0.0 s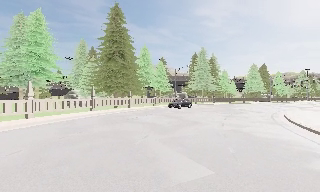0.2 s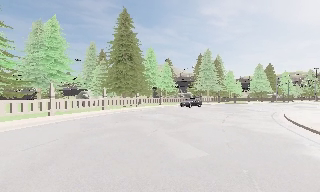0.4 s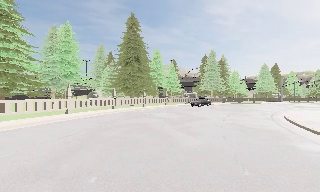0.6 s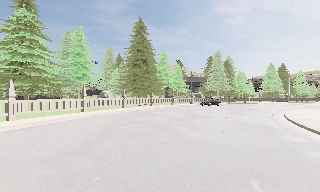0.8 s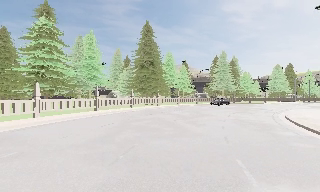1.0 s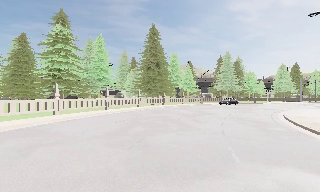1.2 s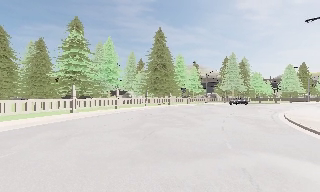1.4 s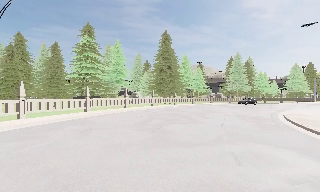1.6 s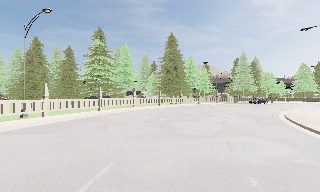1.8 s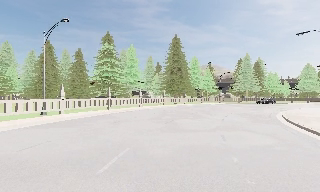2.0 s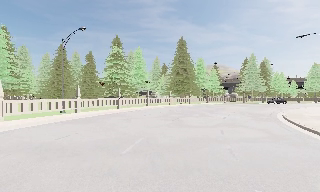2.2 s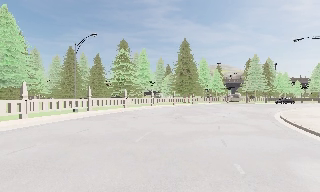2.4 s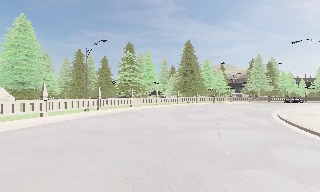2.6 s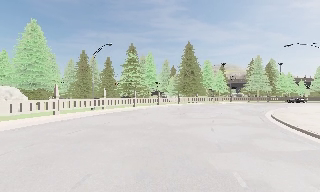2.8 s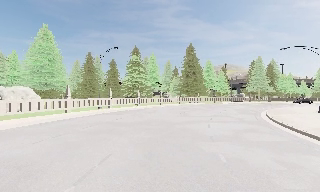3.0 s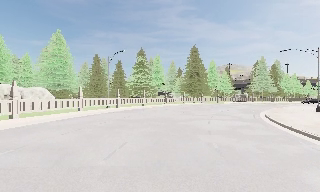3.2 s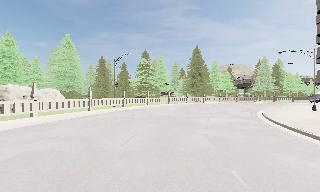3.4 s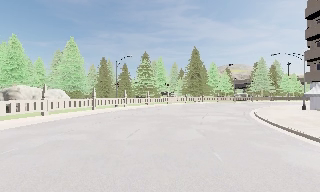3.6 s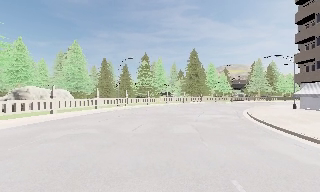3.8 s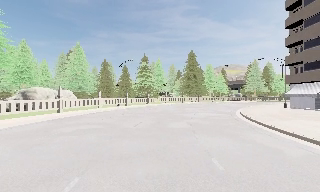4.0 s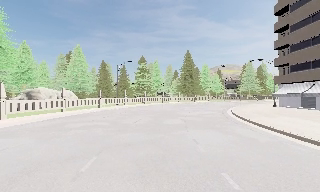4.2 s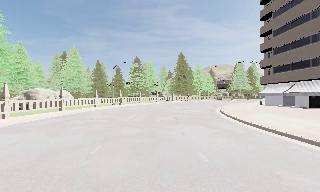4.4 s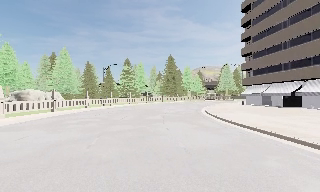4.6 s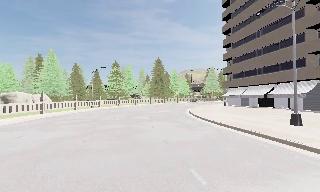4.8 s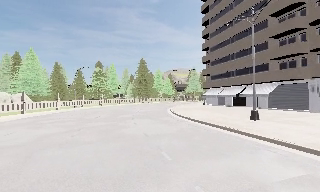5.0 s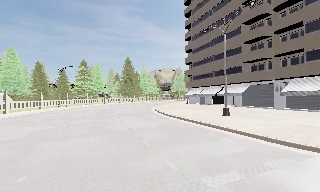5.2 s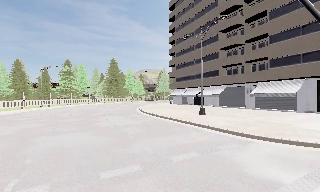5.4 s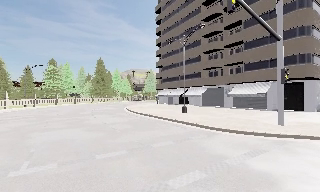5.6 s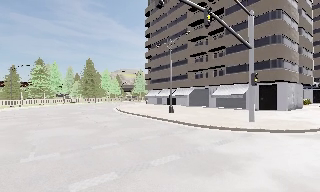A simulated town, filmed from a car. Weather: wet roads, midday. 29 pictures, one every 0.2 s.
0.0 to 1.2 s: The camera swings to its left by about 10 degrees, and the scene slides to the right. It travels backward, about 8 m, so what stands in front gets smaller.
1.2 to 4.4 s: The camera travels backward, about 20 m, so what stands in front gets smaller.
4.4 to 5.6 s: The camera swings to its right by about 30 degrees, and the scene slides to the left. It travels backward, about 8 m, so what stands in front gets smaller.
The film runs backward here.
